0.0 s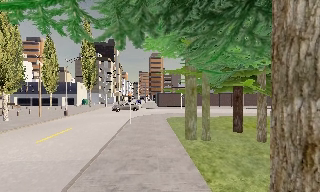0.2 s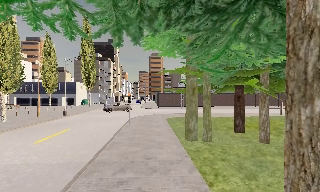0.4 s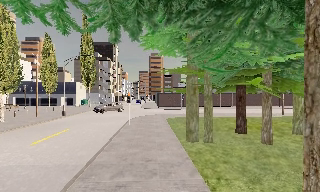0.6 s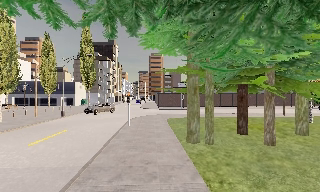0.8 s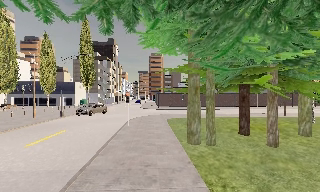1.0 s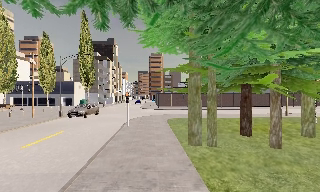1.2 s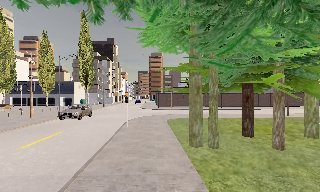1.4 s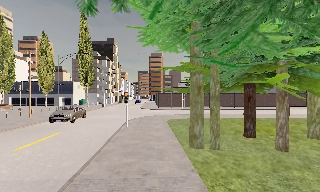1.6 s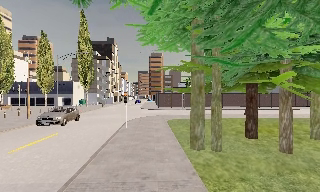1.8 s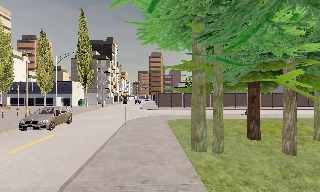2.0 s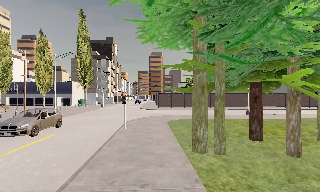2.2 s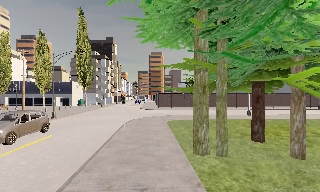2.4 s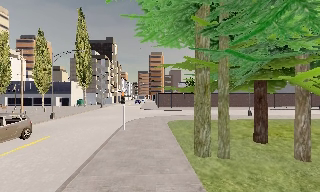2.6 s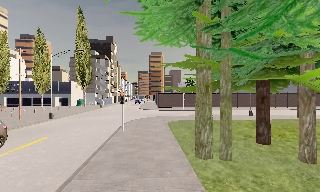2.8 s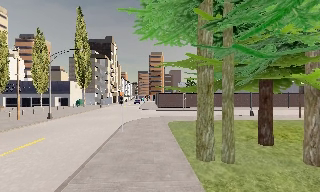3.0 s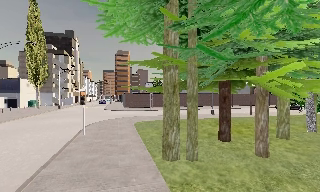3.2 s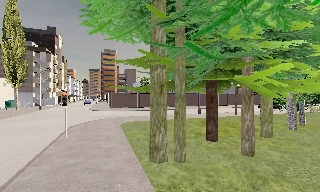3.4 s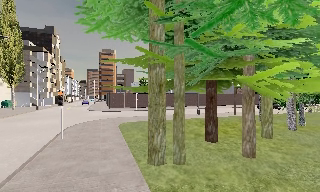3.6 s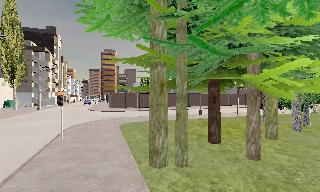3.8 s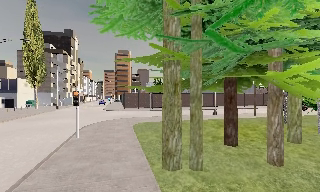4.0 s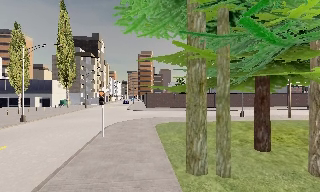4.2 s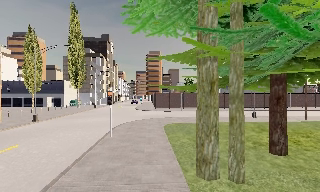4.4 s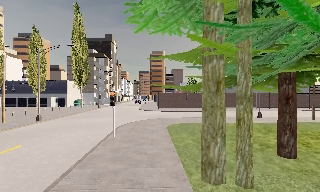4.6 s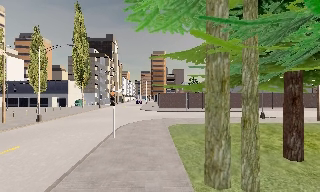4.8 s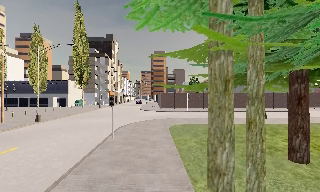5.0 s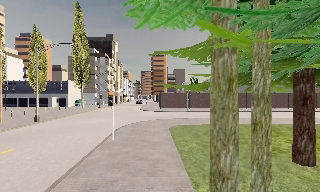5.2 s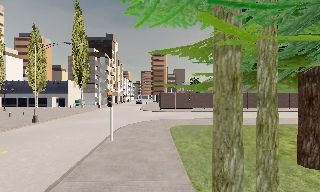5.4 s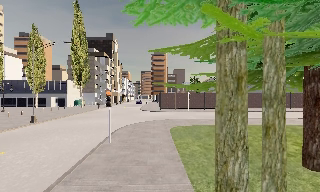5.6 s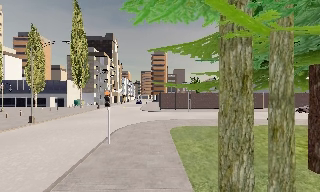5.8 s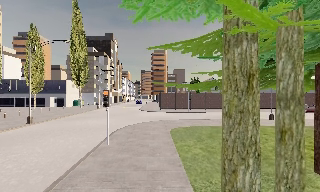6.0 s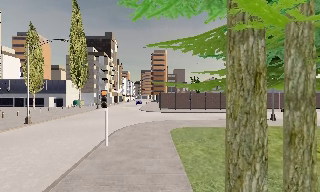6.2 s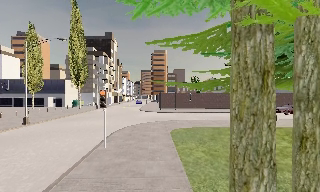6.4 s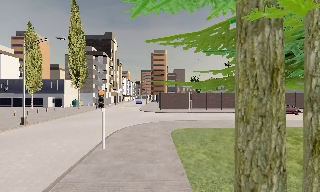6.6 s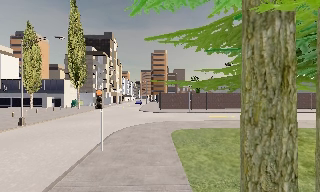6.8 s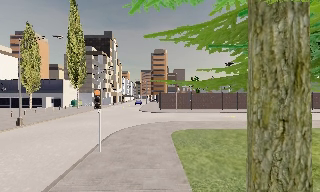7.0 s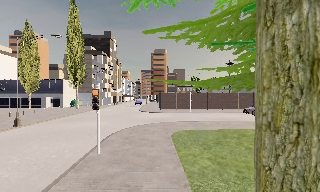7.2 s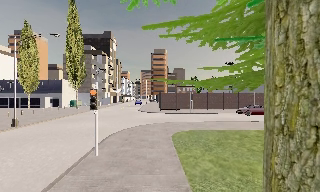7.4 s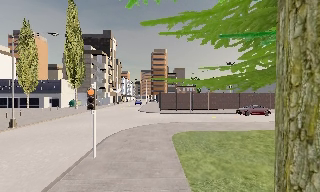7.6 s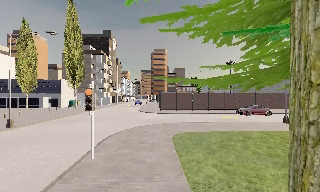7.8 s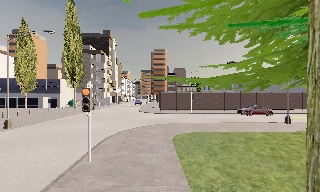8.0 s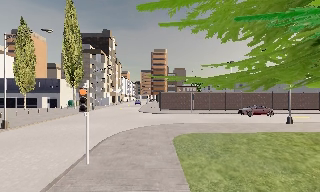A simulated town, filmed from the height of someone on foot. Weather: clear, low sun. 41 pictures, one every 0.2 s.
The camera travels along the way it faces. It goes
forward.
0.0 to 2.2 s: The camera travels forward, about 2.5 m, so what stands in front looms larger.
2.2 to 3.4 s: The scene slides to the left, as the camera pans about 15 degrees to its right. It travels forward, about 1.5 m, so what stands in front looms larger.
3.4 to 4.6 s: The camera swings to its left by about 20 degrees, and the scene slides to the right. It travels forward, about 1 m, so what stands in front looms larger.
4.6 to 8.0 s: The camera travels forward, about 3.5 m, so what stands in front looms larger.
The film runs forward here.
